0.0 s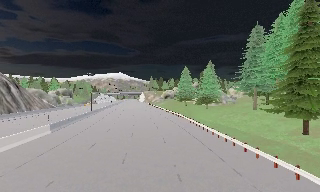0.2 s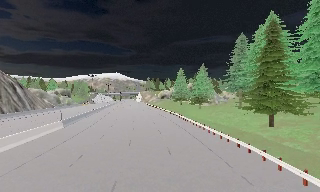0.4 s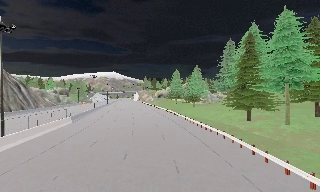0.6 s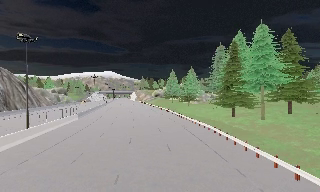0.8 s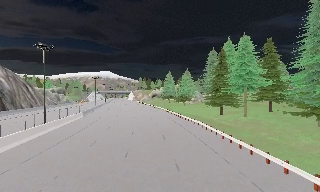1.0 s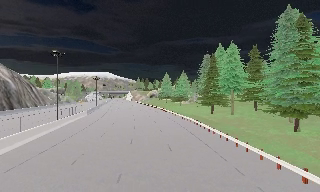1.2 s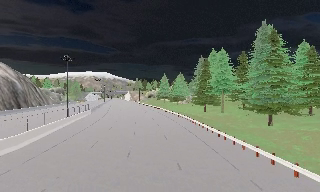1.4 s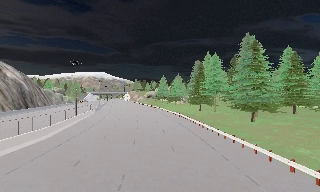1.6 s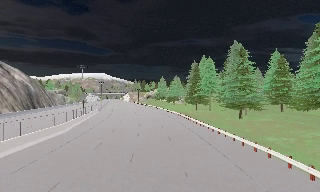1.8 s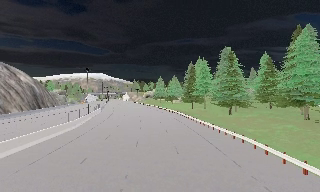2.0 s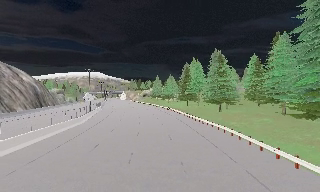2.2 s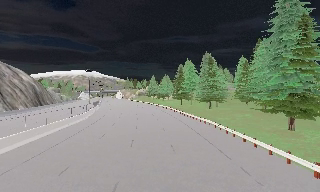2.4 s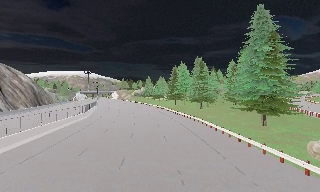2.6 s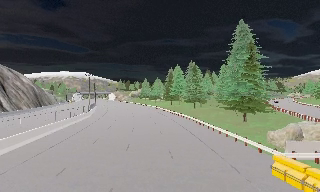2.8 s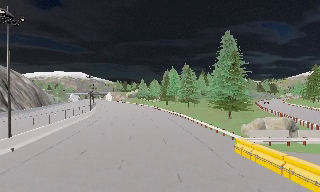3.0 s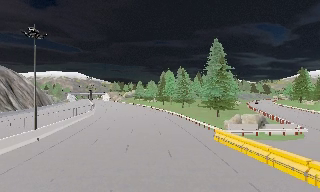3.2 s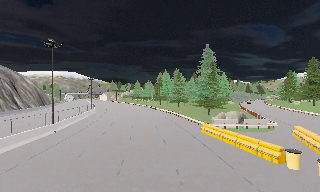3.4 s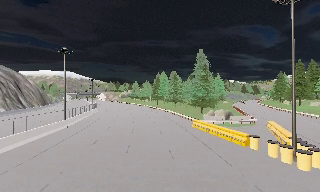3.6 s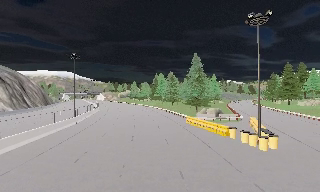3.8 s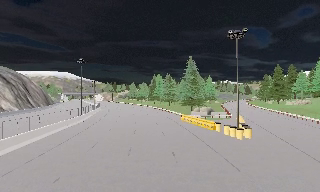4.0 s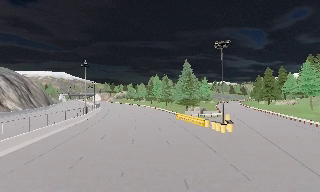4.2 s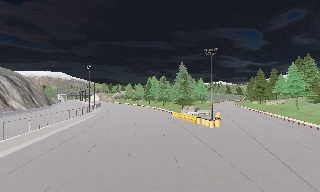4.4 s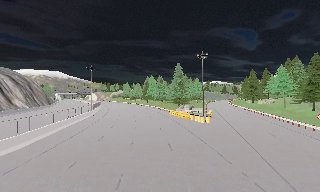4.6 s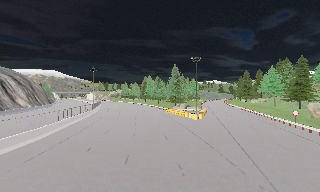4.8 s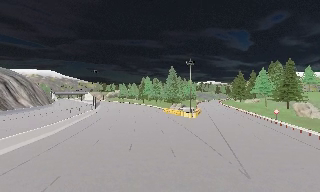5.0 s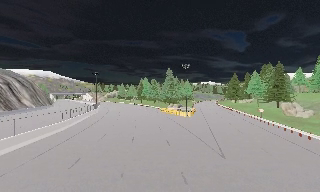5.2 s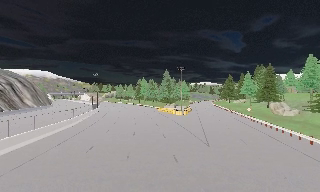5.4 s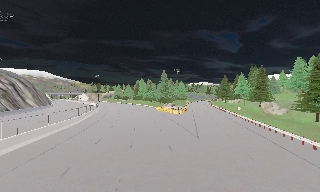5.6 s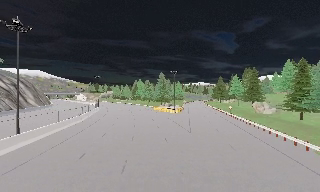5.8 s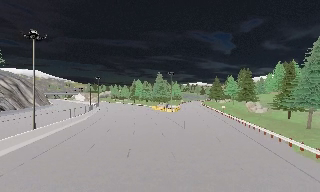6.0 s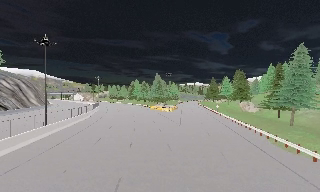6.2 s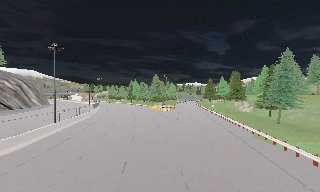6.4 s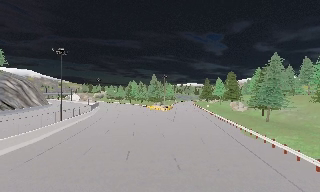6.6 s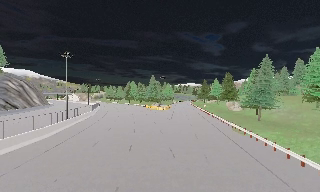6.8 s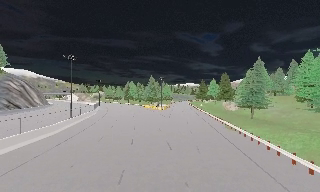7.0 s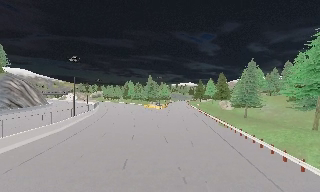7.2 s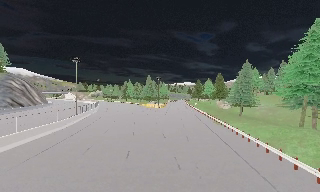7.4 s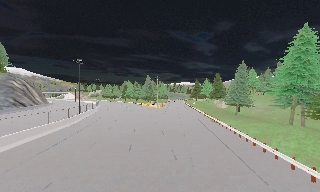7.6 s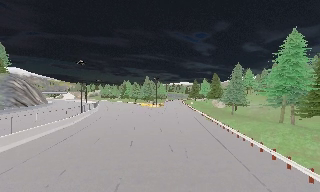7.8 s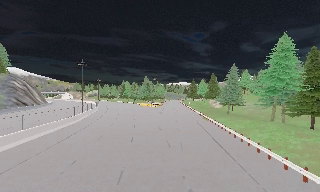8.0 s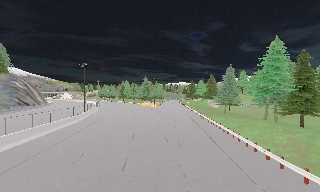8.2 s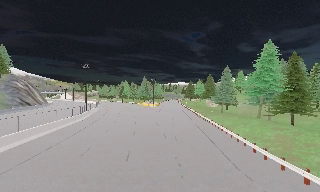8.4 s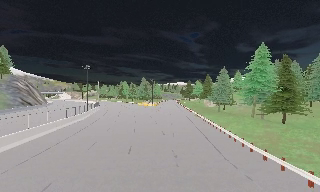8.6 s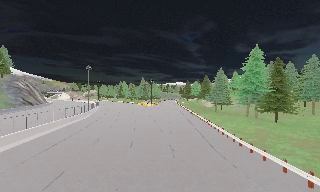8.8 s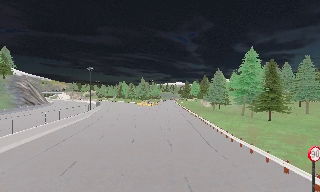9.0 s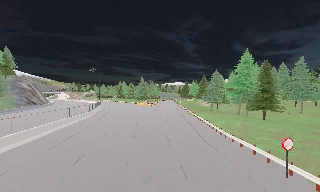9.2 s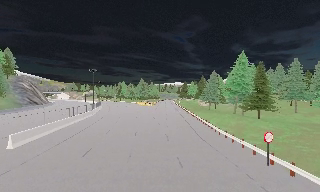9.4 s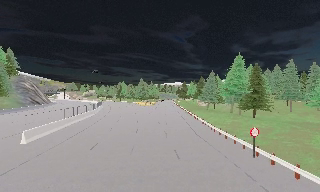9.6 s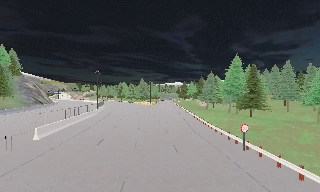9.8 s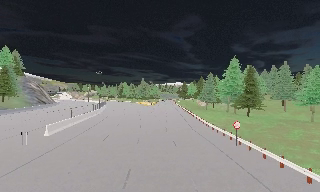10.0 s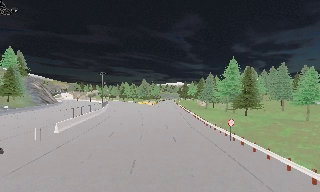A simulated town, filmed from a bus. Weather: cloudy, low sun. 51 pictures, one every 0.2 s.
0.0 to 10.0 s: The camera swings to its right by about 35 degrees, and the scene slides to the left. It travels backward, about 130 m. It loses speed.
The film runs backward here.
